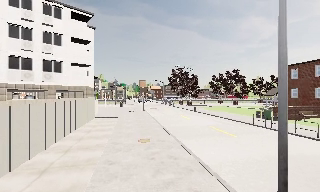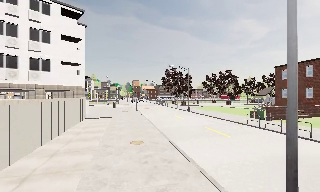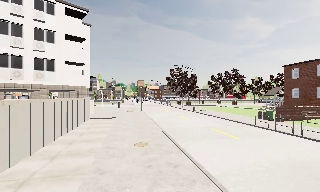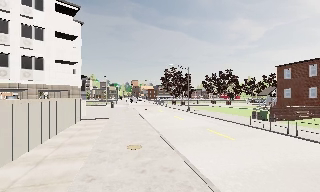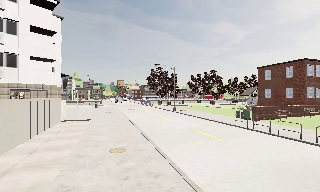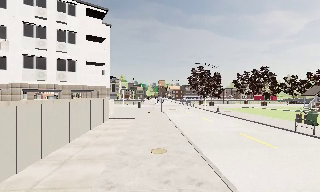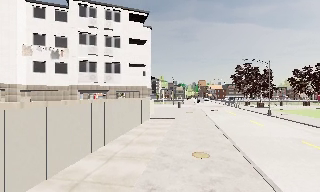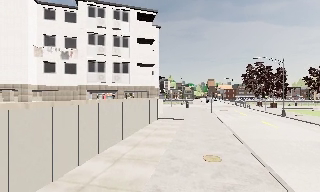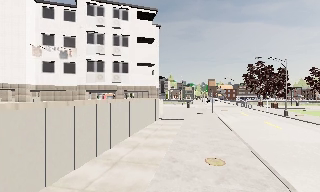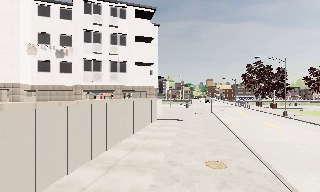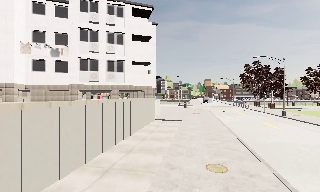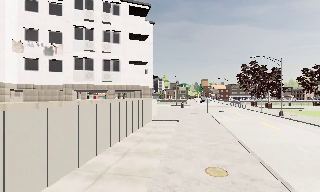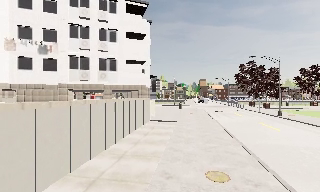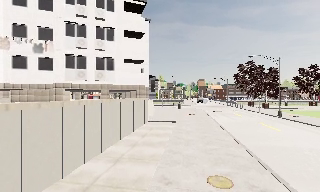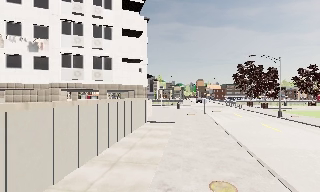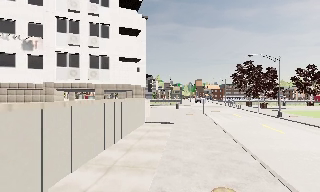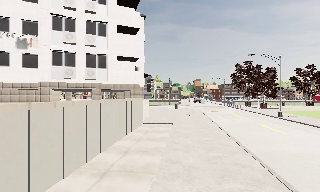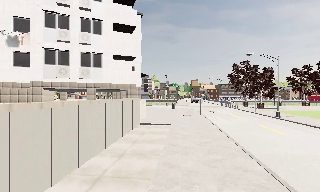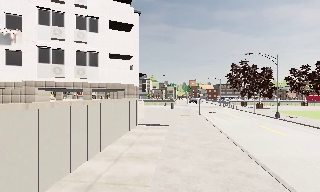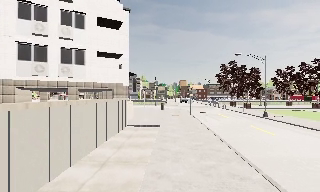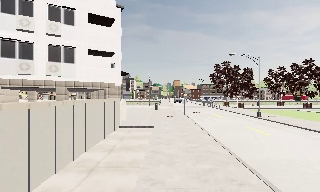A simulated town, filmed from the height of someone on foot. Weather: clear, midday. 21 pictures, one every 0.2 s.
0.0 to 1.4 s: The camera swings to its left by about 25 degrees, and the scene slides to the right. It travels forward, about 2.5 m, so what stands in front looms larger.
1.4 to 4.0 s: The scene slides to the left, as the camera pans about 10 degrees to its right. It travels forward, about 4.5 m, so what stands in front looms larger.
The film runs forward here.
